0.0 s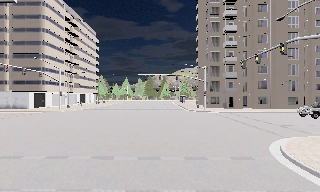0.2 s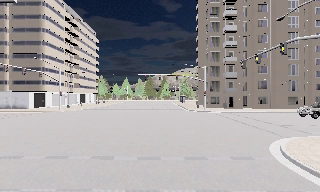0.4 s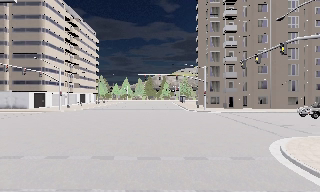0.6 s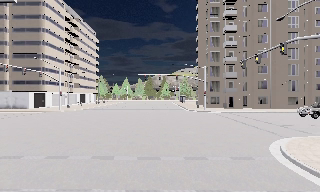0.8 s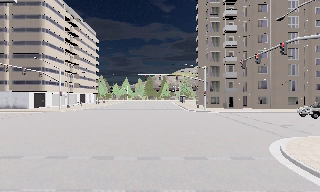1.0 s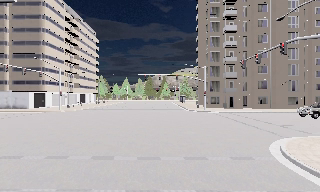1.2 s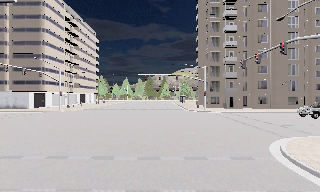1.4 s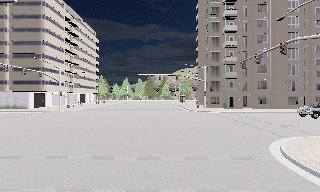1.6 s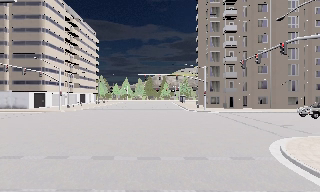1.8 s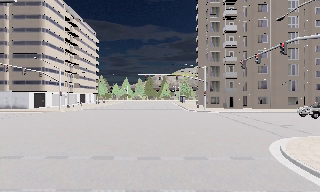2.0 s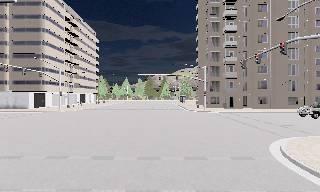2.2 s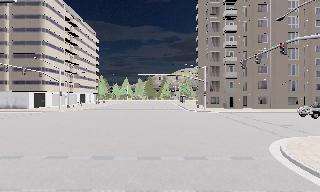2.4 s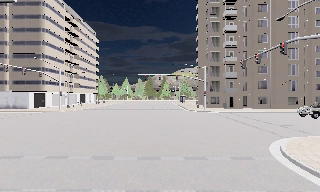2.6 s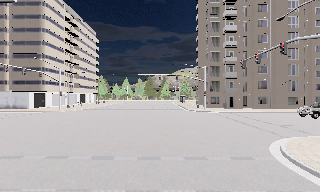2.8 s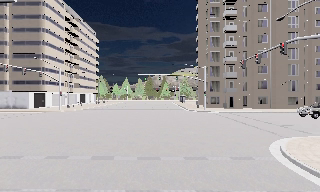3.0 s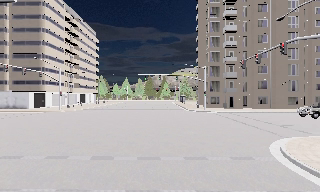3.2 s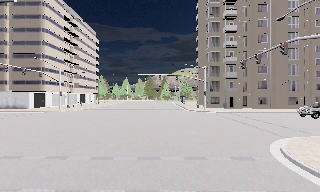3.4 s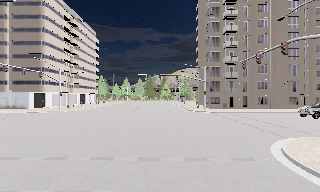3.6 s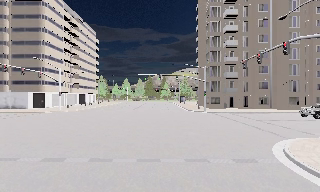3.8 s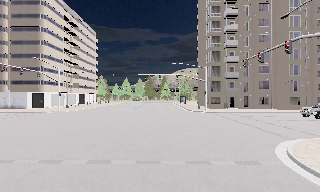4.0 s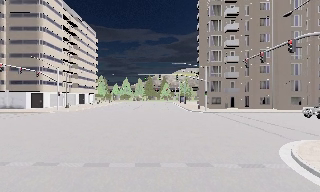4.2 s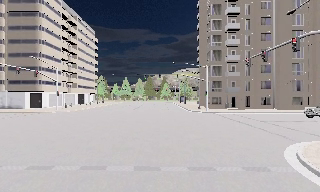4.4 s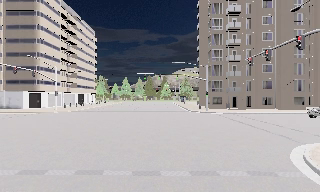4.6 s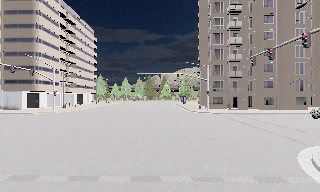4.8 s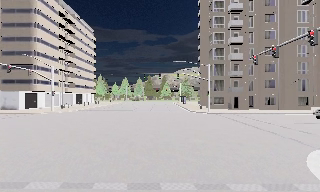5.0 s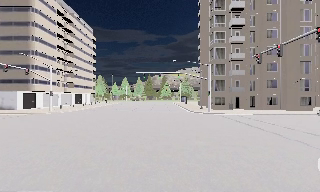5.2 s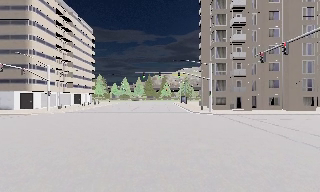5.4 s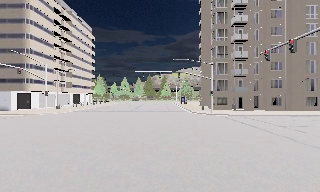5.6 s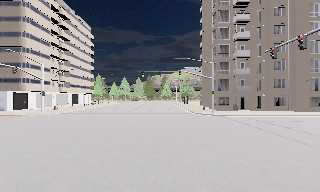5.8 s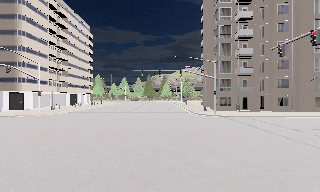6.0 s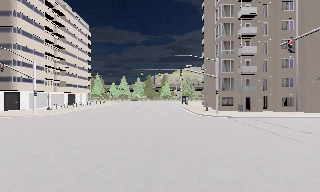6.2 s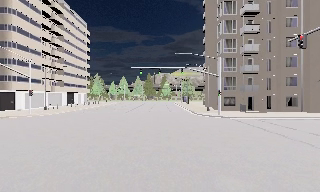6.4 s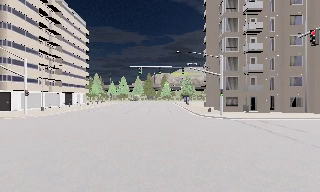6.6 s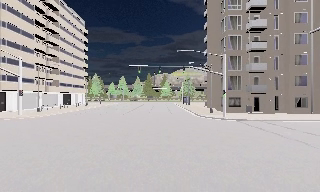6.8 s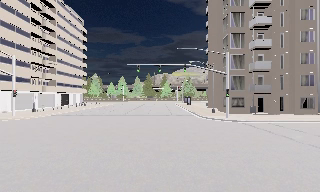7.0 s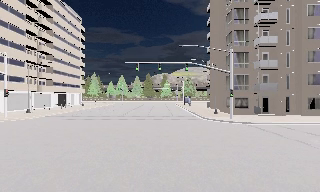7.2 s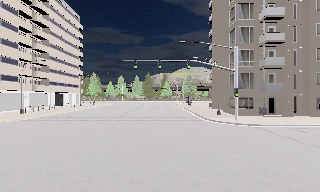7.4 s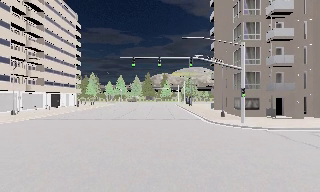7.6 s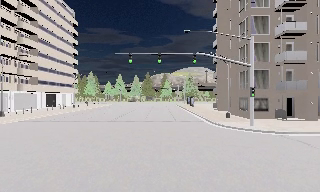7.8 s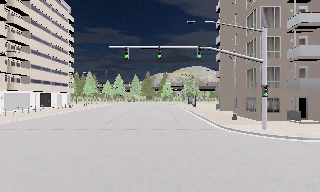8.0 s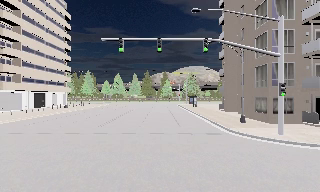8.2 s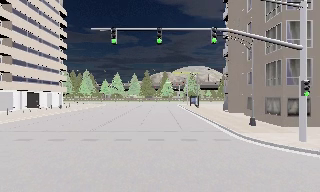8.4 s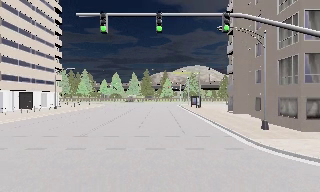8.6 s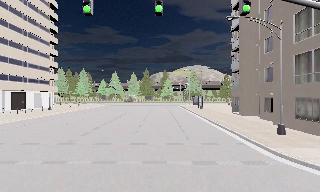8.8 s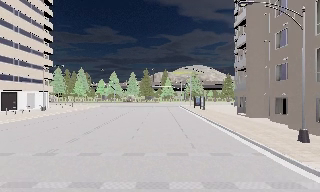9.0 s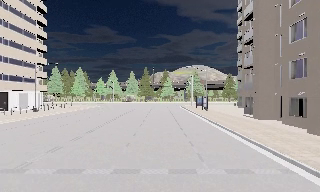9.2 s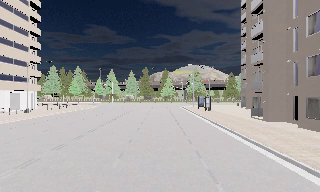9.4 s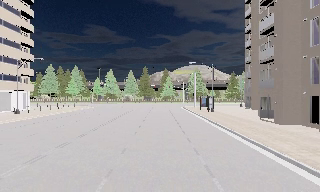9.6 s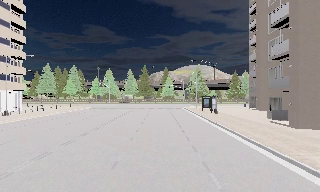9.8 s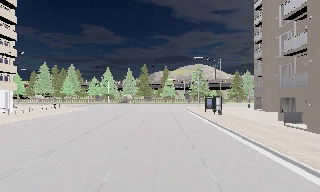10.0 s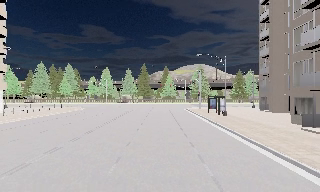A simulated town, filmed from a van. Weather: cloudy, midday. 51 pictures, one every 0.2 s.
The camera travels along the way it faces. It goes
forward.
0.0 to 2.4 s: The camera keeps its place and its aim.
2.4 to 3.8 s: The camera shifts only a little, or ends up much as it began.
3.8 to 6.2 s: The camera travels forward, about 6 m, so what stands in front looms larger. It gains speed.
6.2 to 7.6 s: The camera travels forward, about 8 m, so what stands in front looms larger. It gains speed.
7.6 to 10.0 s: The camera travels forward, about 20 m, so what stands in front looms larger.
The film runs forward here.
